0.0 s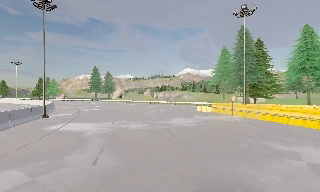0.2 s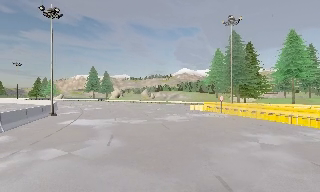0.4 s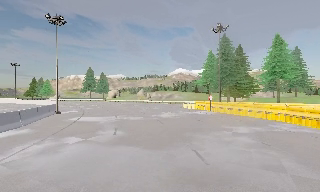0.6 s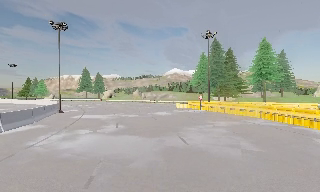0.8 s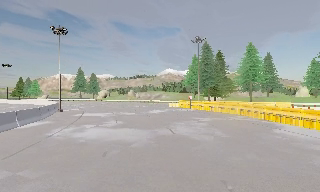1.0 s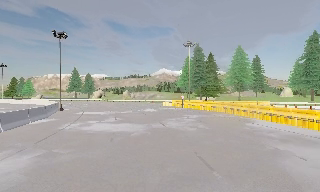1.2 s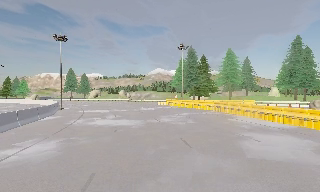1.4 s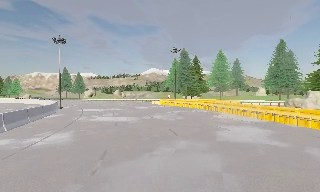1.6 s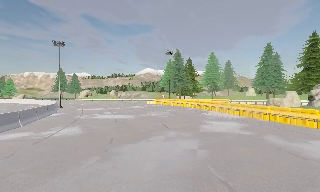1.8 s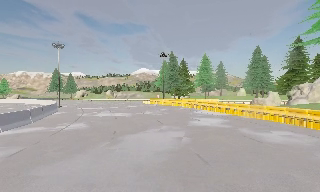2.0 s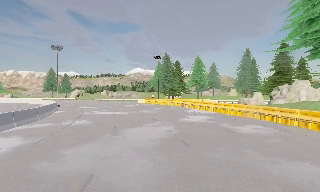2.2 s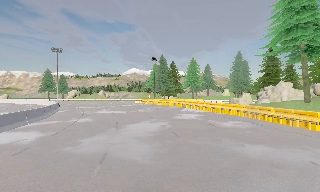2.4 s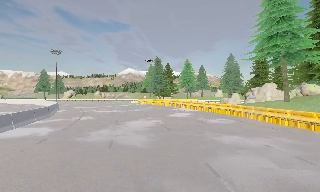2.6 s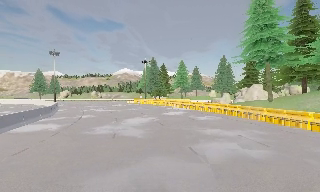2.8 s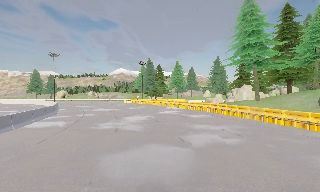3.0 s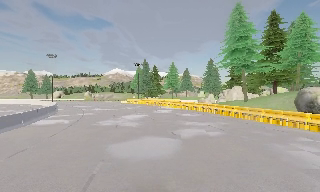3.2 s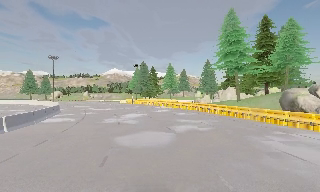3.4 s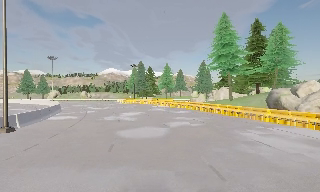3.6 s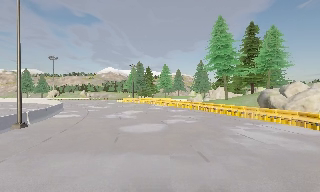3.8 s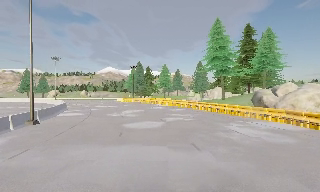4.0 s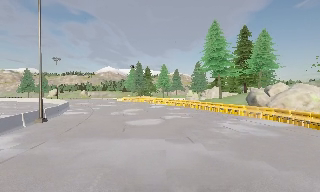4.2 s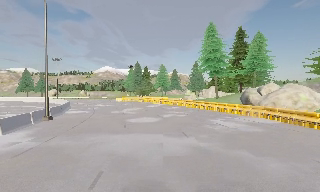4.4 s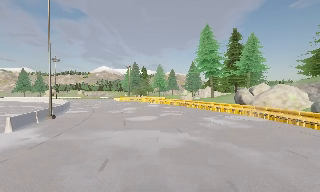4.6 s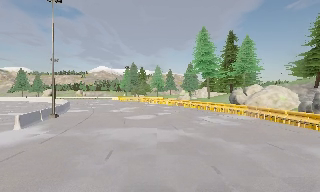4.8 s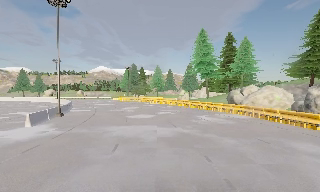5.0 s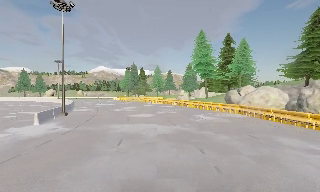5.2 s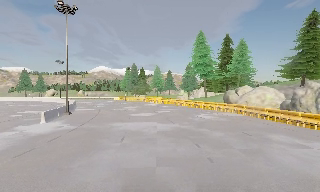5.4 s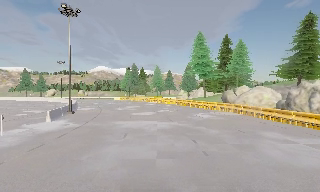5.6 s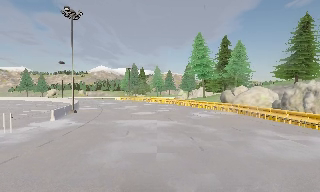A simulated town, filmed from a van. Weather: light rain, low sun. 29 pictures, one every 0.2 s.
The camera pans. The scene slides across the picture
to the left.
The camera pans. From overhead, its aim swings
clockwise.
0.0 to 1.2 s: The camera pans to its right, which is clockwise from overhead, by about 10 degrees. It travels backward, about 12 m, so what stands in front gets smaller.
1.2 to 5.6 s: The scene slides to the left, as the camera pans about 20 degrees to its right. It travels backward, about 30 m, so what stands in front gets smaller. It loses speed.
The film runs backward here.
